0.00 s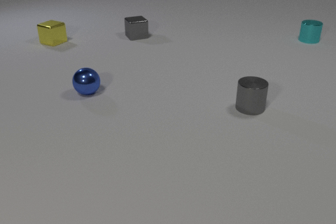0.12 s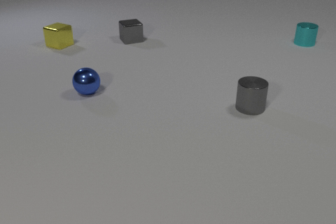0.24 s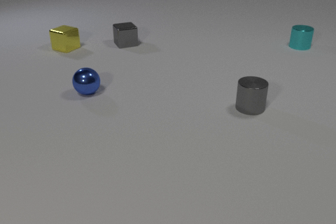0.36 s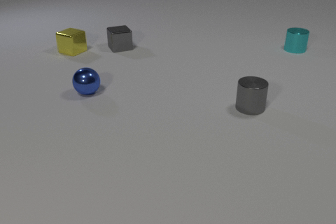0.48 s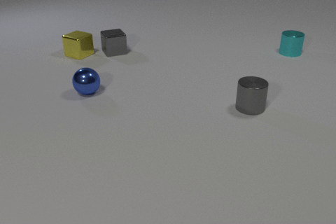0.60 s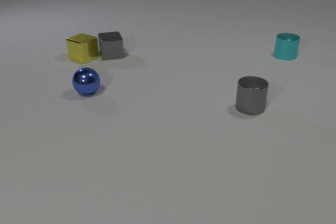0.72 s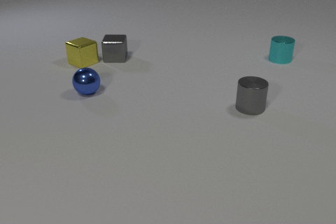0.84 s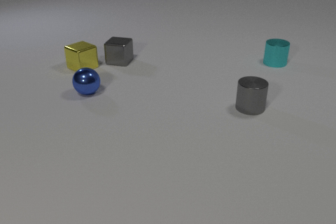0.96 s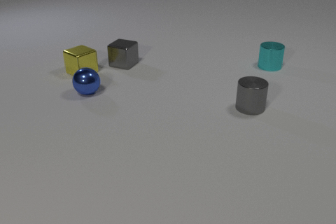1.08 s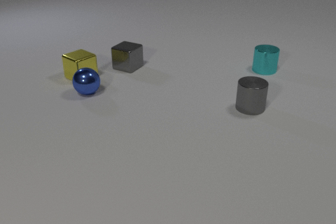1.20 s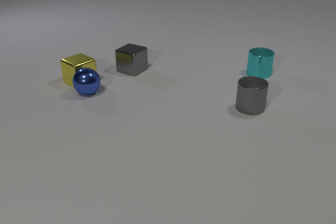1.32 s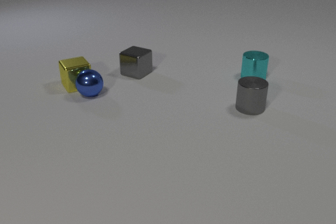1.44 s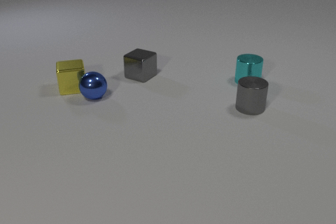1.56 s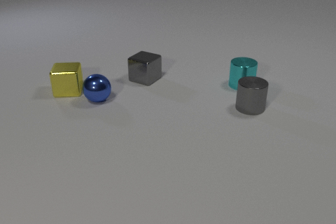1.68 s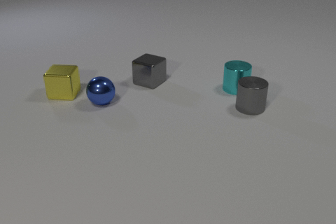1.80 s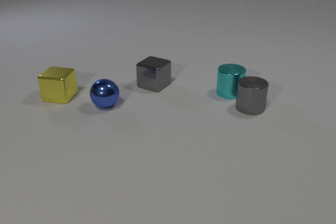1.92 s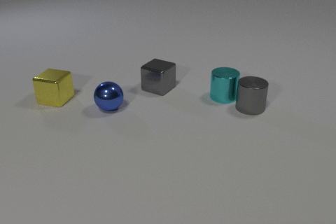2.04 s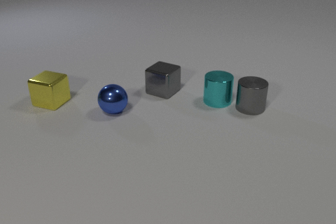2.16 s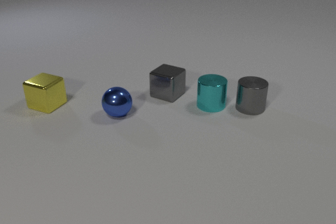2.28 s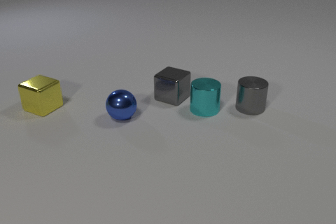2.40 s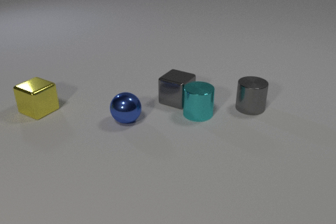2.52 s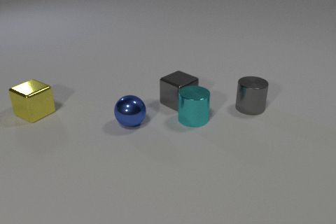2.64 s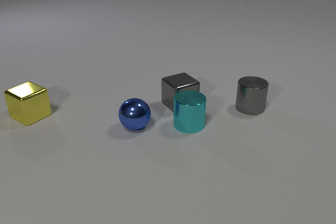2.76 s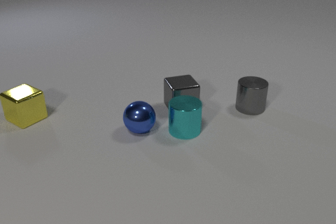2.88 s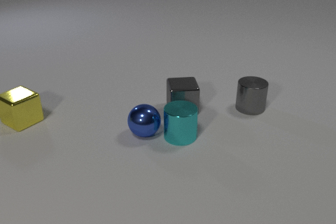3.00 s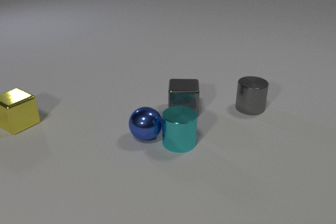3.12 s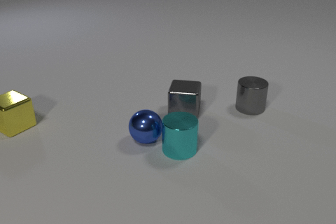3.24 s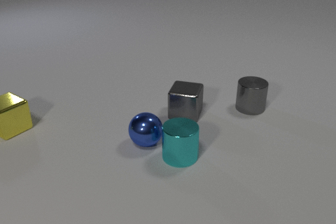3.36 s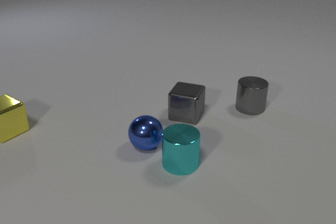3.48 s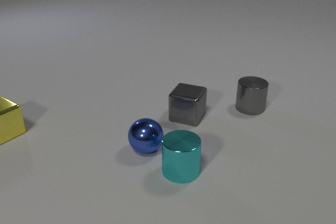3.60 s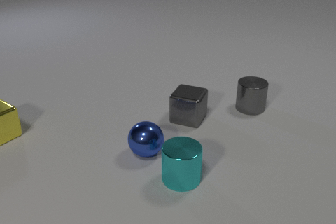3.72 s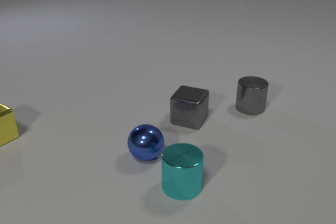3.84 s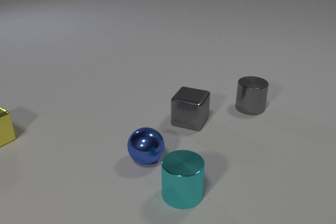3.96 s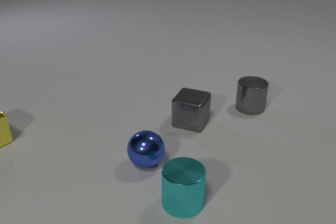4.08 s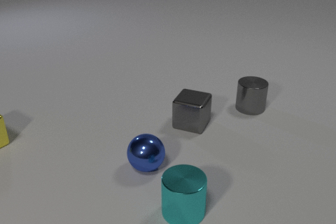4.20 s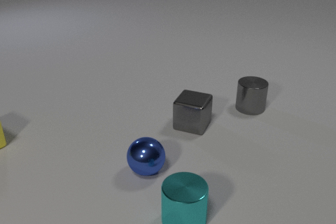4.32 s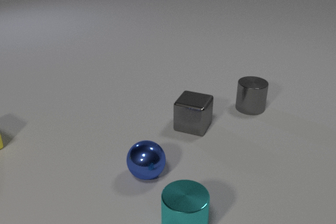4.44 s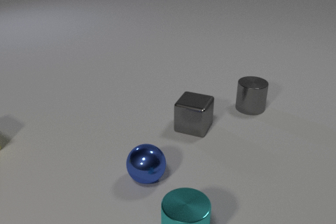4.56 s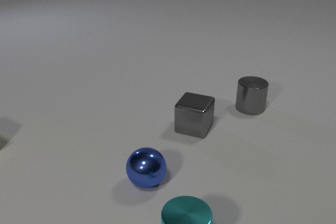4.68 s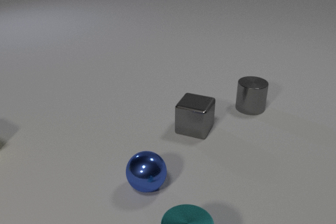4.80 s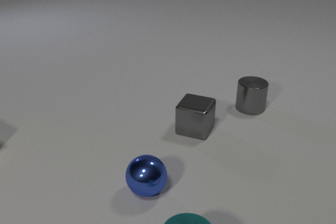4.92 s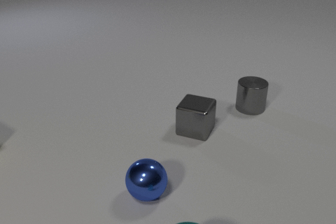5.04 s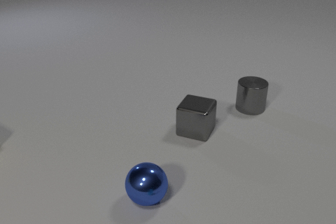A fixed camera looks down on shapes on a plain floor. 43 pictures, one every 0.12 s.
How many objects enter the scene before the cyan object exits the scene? 0.
What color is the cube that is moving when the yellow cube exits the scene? gray.
What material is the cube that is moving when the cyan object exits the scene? metal.
0.00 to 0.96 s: The yellow metal cube slides toward the camera. The gray metal cube slides toward the camera, spins clockwise seen from above by about 45 degrees, its near face sliding to the left. The cyan metal cylinder slides toward the camera and to the left. The yellow metal cube and the gray metal cube collide.
0.96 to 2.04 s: The yellow metal cube slides toward the camera and to the left, spins clockwise seen from above by about 75 degrees, its near face sliding to the left. The gray metal cube slides toward the camera and to the right. The blue metal sphere rolls toward the camera and to the right. The cyan metal cylinder slides toward the camera and to the left. The yellow metal cube and the blue metal sphere collide.
2.04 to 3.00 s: The yellow metal cube slides toward the camera and to the left. The gray metal cube slides toward the camera and to the right, spins so that its near face slides to the left, clockwise seen from above. The blue metal sphere rolls toward the camera and to the right. The cyan metal cylinder slides toward the camera and to the left. The gray metal cube and the cyan metal cylinder collide. The blue metal sphere and the cyan metal cylinder collide.
3.00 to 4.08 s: The yellow metal cube slides to the left and toward the camera. The gray metal cube slides toward the camera, spins so that its near face slides to the left, clockwise seen from above. The blue metal sphere rolls toward the camera. The cyan metal cylinder slides toward the camera.
4.08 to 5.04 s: The yellow metal cube slides to the left and toward the camera, leaves at the left edge. The gray metal cube slides toward the camera. The blue metal sphere rolls toward the camera. The cyan metal cylinder slides toward the camera, leaves at the bottom edge.
